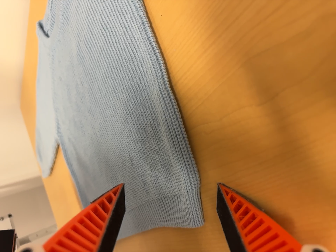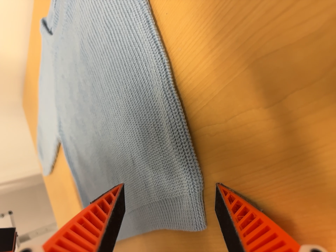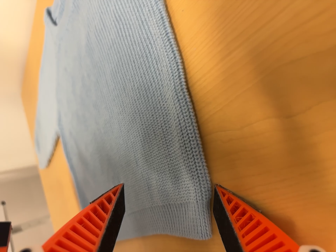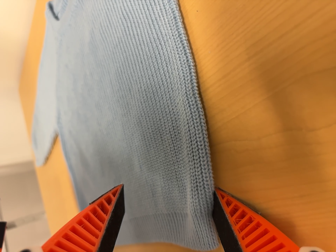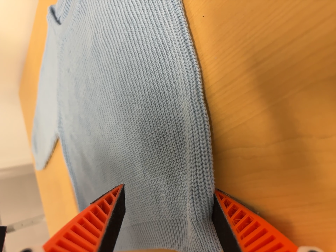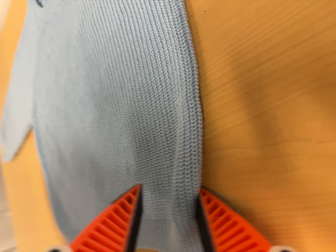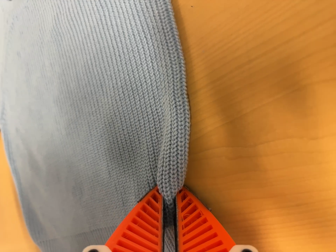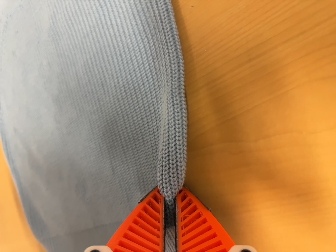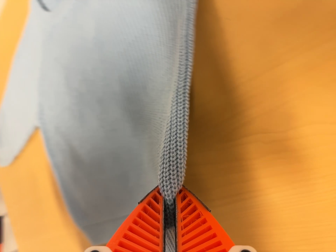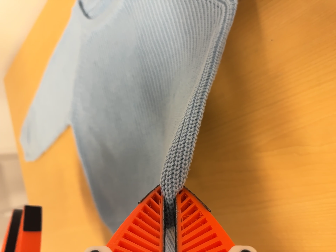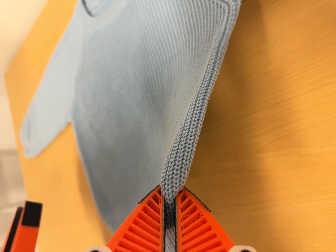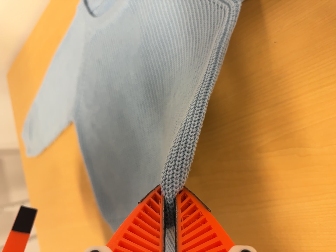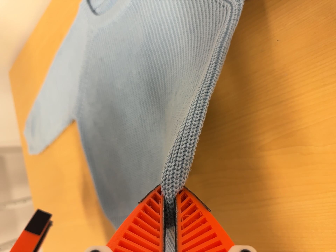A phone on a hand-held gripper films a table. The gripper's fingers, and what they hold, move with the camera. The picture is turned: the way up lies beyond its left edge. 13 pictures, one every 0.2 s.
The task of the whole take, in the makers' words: fold up.
0.0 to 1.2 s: The camera pans to its right by about 15 degrees. It travels to its left and forward, about 7 cm. It rolls about its line of sight by about 10 degrees, and the scene rotates clockwise.
1.2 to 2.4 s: The camera travels to its left and backward, about 10 cm, so close, fixed things drift to the right.
The film runs forward here.
